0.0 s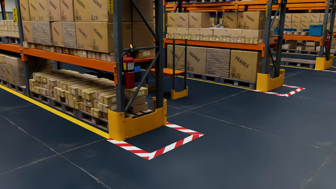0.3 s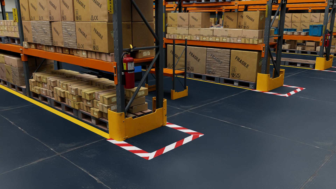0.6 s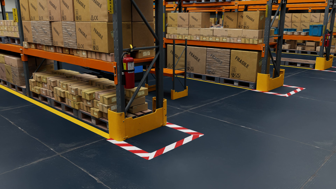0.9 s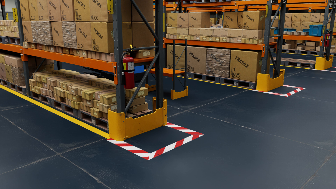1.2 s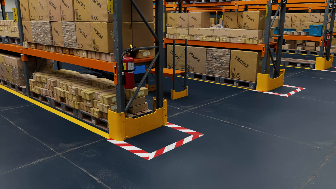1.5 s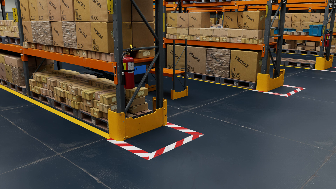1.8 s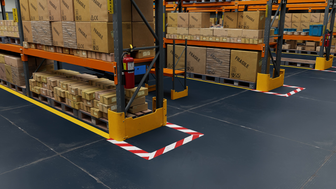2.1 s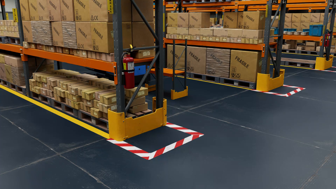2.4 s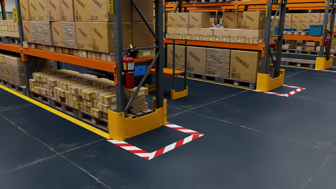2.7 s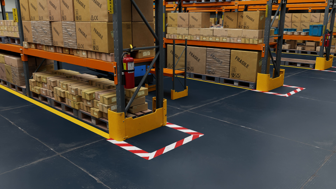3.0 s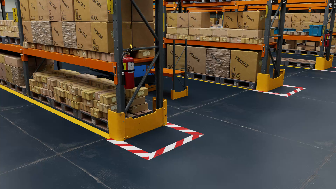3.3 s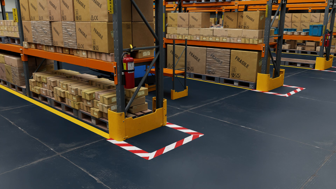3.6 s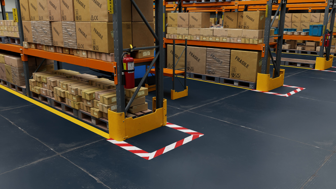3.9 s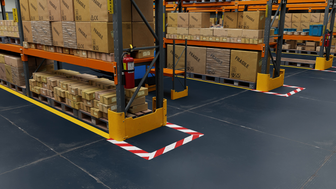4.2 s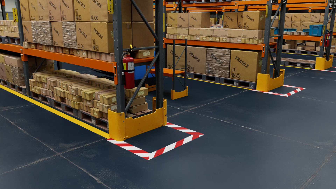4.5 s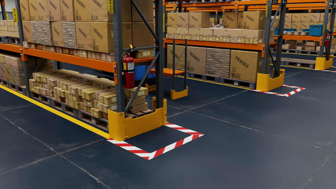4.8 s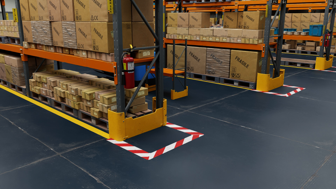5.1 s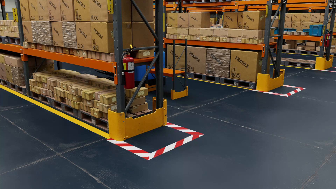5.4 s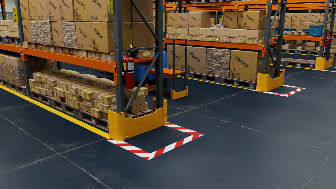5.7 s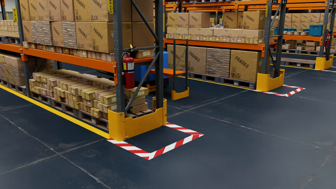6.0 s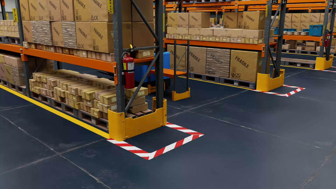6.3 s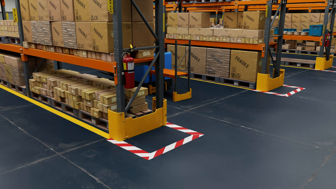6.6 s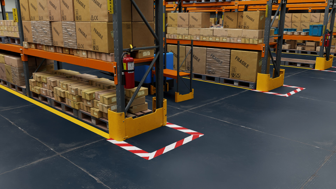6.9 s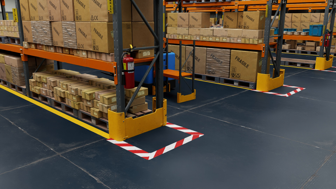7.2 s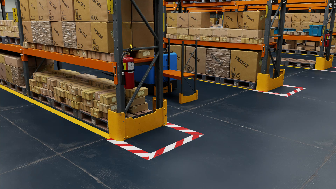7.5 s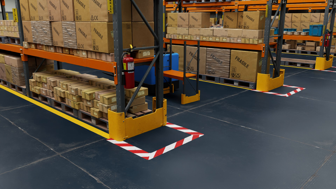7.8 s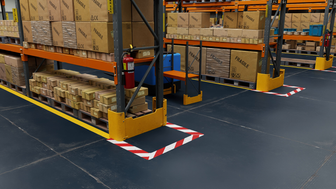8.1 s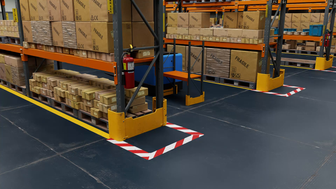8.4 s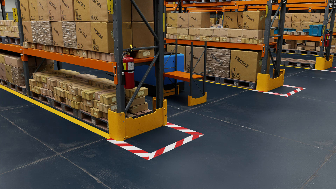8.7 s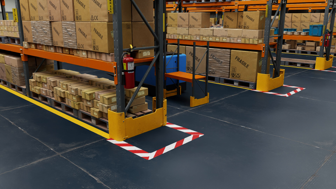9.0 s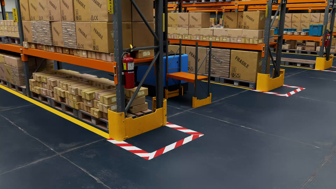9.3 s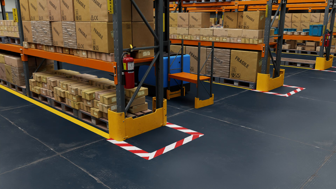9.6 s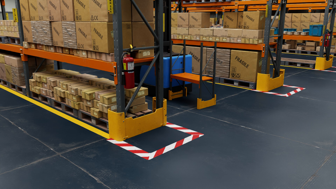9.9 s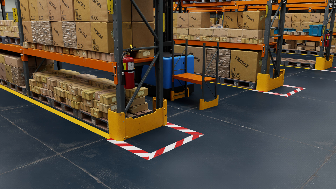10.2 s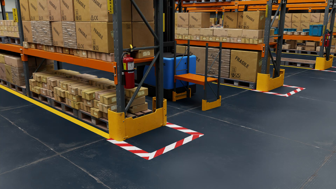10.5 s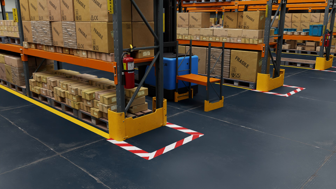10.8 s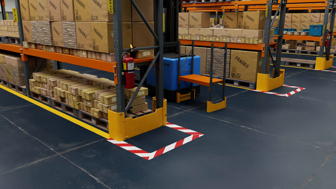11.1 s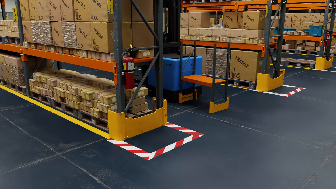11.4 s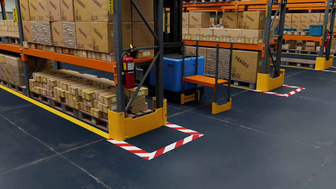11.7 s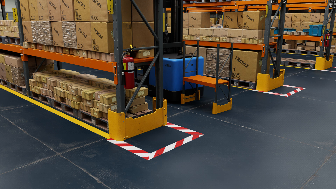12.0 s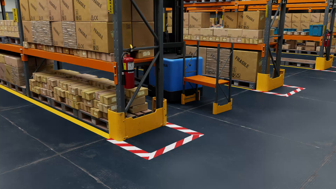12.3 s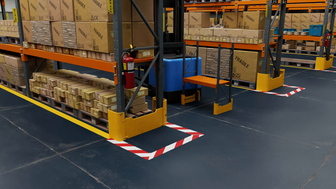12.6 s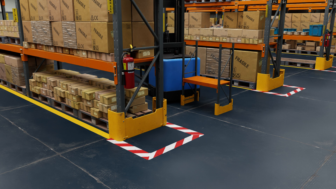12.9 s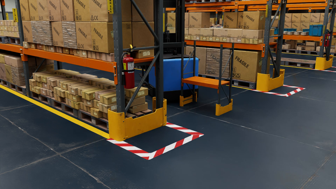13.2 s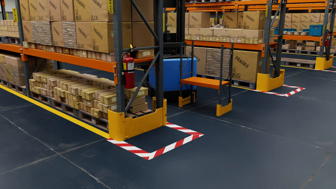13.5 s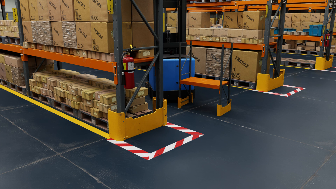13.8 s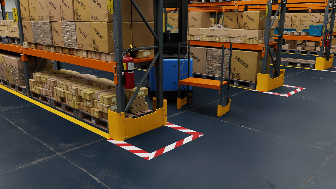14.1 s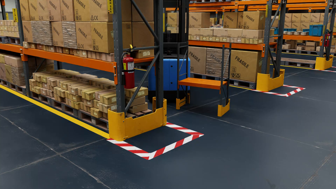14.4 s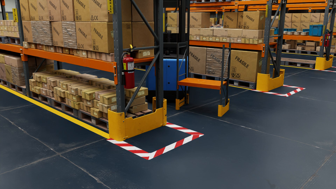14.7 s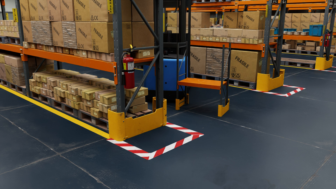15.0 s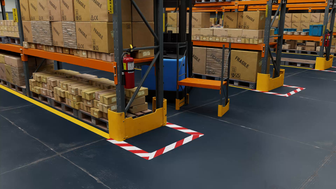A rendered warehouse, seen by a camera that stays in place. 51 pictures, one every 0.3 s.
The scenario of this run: A forklift runs into an object in its way.
